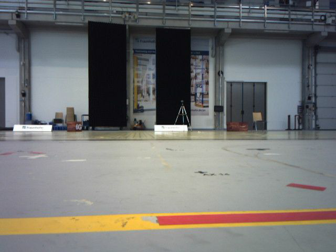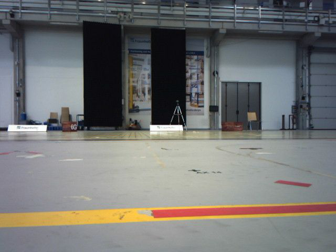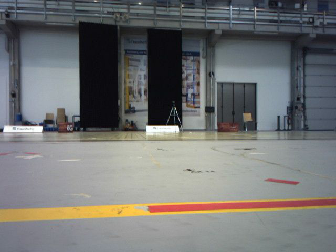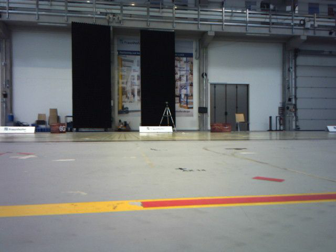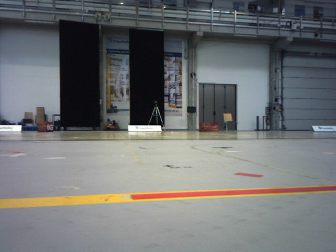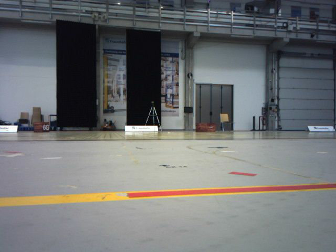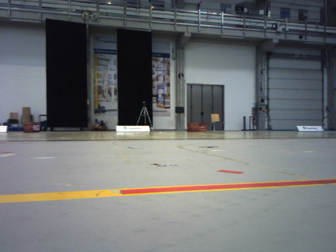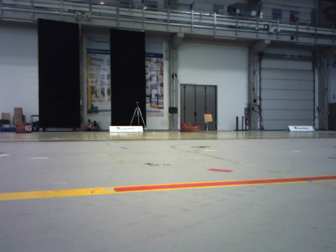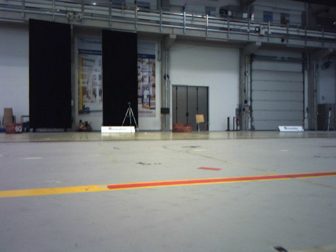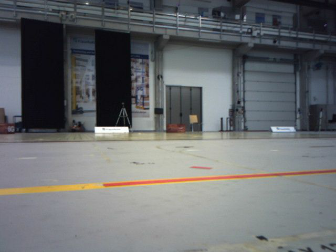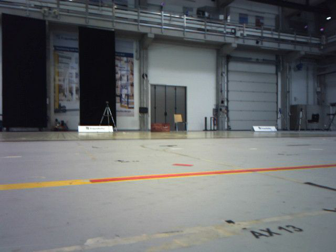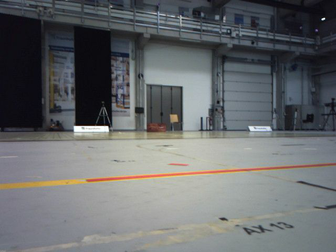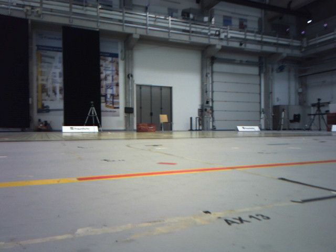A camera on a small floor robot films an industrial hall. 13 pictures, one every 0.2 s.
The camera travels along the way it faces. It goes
backward.
0.0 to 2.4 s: The camera pans to its right, which is clockwise from overhead, by about 15 degrees. It travels backward, about 0.5 m, so what stands in front gets smaller.
The film runs backward here.
